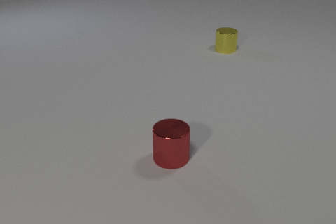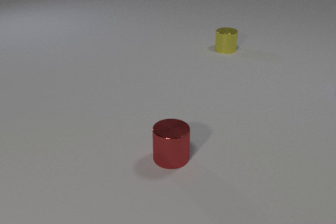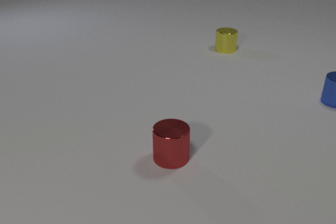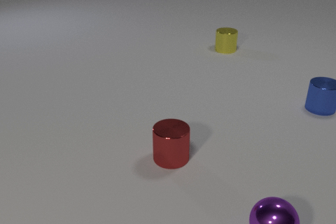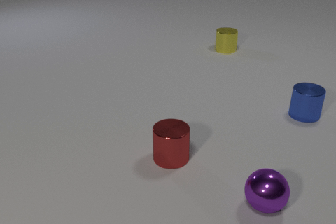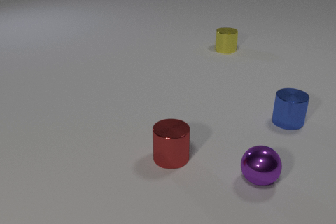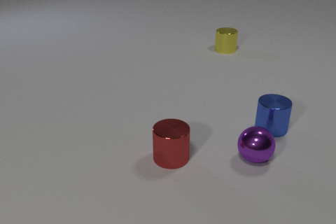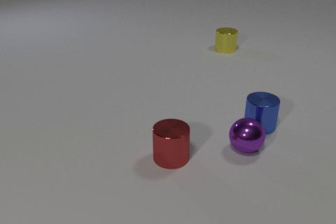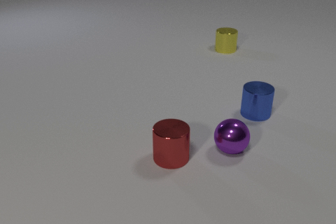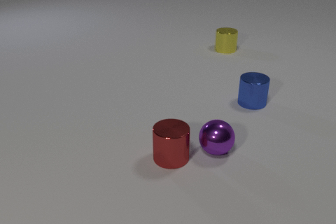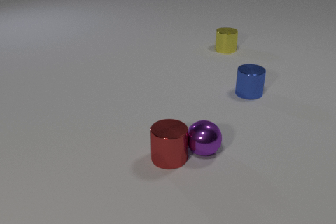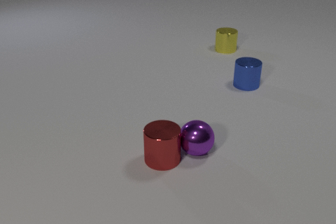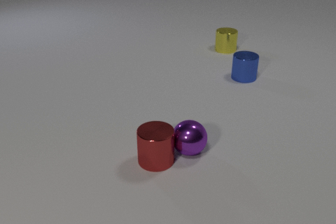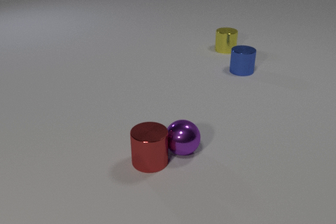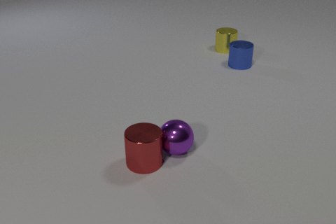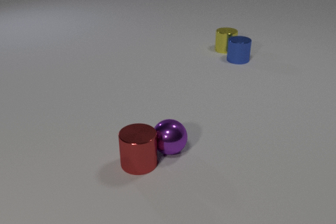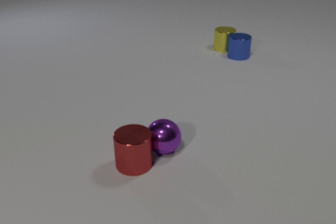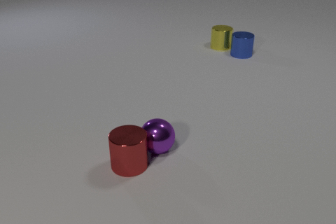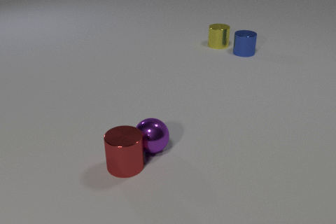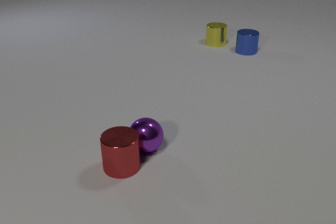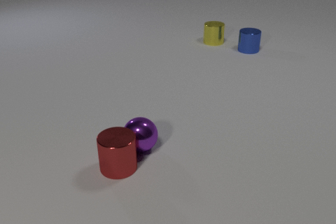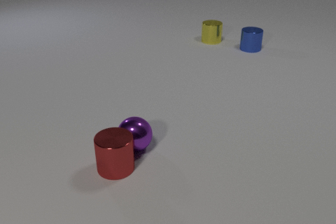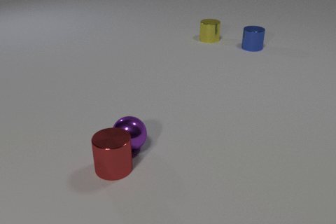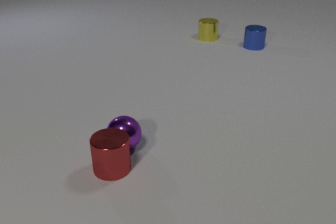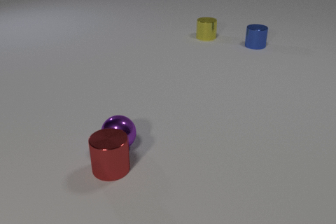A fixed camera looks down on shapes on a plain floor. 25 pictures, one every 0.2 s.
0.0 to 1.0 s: The blue metal cylinder comes in at the right edge, slides toward the camera and to the left. The purple metal sphere comes in at the bottom edge, rolls away from the camera.
1.0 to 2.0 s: The blue metal cylinder slides away from the camera and to the left. The purple metal sphere rolls to the left and away from the camera. The blue metal cylinder and the purple metal sphere collide. The purple metal sphere and the red metal cylinder collide.
2.0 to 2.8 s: The blue metal cylinder slides away from the camera. The purple metal sphere rolls to the left. The red metal cylinder slides to the left.
2.8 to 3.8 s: The blue metal cylinder slides away from the camera. The purple metal sphere rolls to the left. The red metal cylinder slides to the left. The yellow metal cylinder slides away from the camera and to the left. The blue metal cylinder and the yellow metal cylinder collide.
3.8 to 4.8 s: The blue metal cylinder slides away from the camera and to the right. The purple metal sphere rolls to the left. The red metal cylinder slides to the left. The yellow metal cylinder slides away from the camera and to the left.
What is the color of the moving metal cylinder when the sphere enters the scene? blue.
What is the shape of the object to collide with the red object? sphere.
Are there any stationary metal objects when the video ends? no.
